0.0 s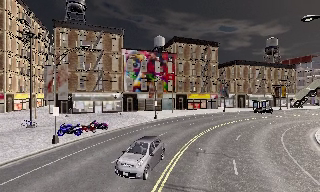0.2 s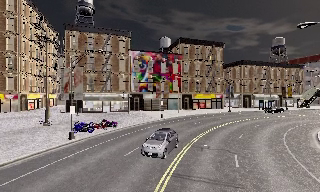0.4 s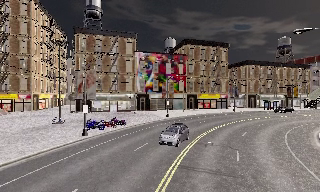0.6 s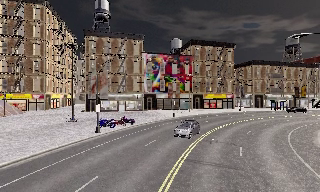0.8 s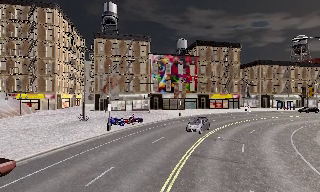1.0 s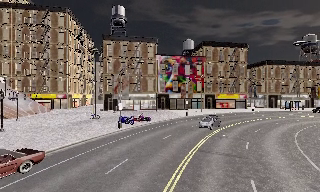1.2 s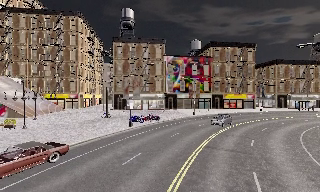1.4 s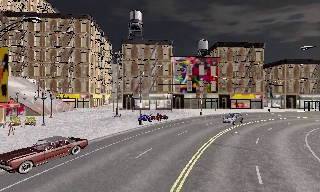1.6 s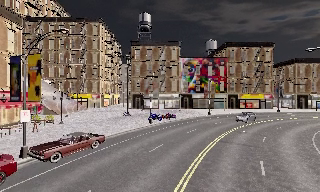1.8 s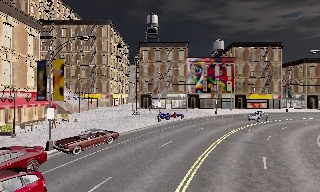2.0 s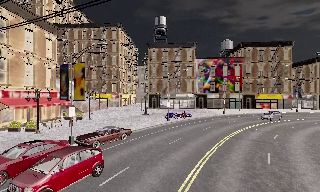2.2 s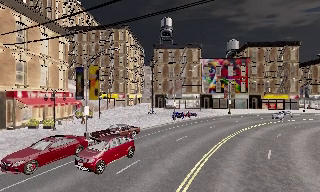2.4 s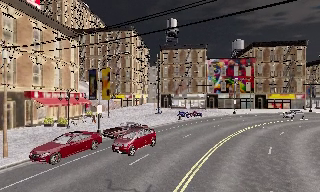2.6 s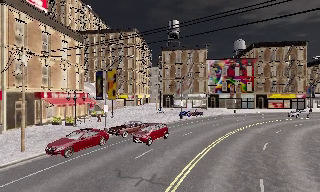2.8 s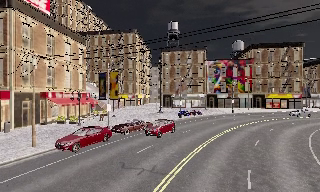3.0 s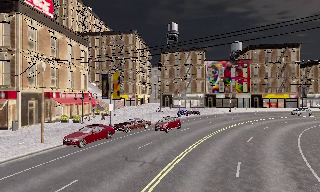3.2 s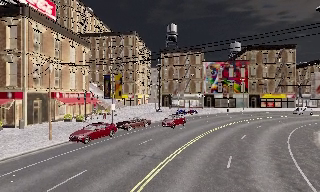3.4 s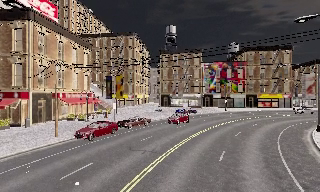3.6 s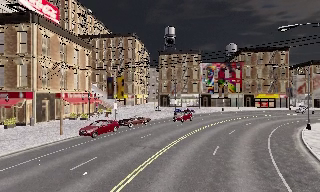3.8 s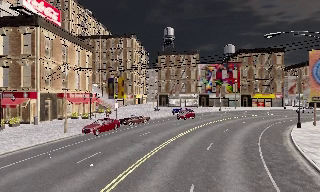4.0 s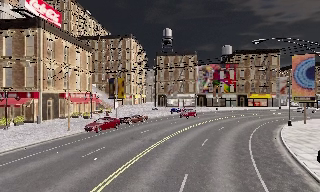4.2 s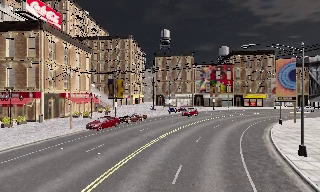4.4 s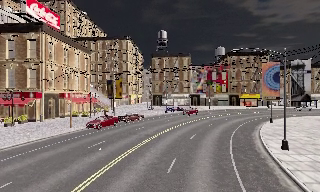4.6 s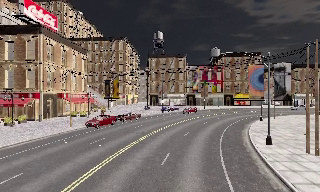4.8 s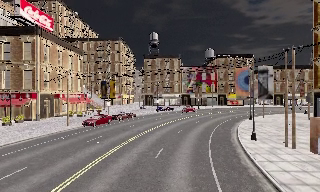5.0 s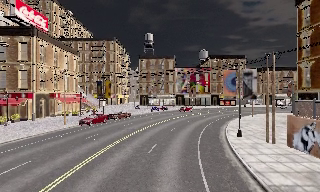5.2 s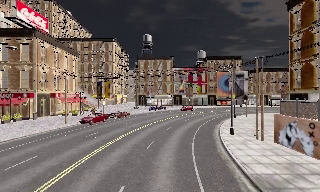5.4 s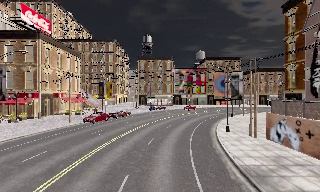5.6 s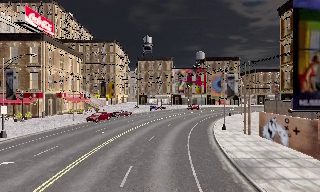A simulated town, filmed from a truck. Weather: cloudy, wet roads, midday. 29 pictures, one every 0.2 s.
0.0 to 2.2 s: The scene slides to the right, as the camera pans about 25 degrees to its left. It travels backward, about 11 m, so what stands in front gets smaller.
2.2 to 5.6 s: The camera travels backward, about 17 m, so what stands in front gets smaller.
The film runs backward here.
